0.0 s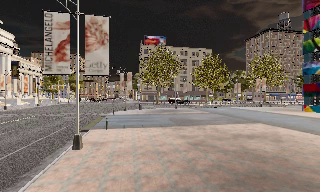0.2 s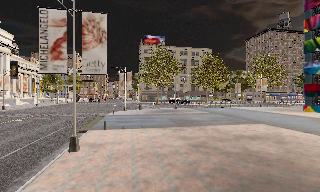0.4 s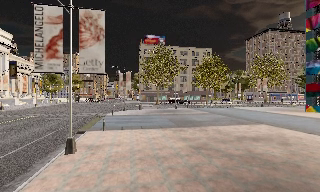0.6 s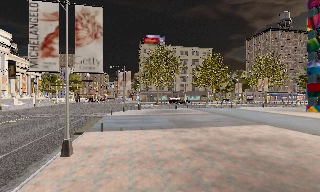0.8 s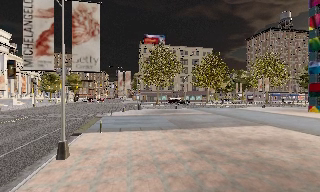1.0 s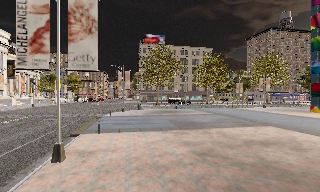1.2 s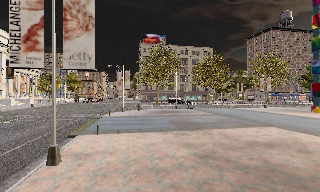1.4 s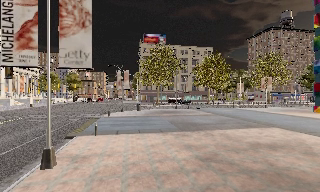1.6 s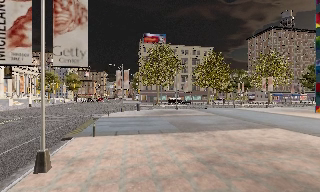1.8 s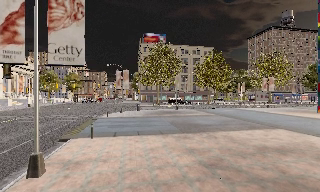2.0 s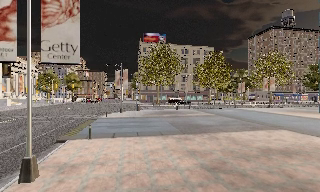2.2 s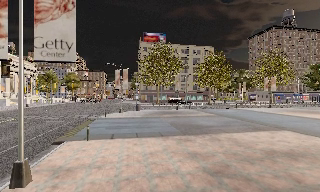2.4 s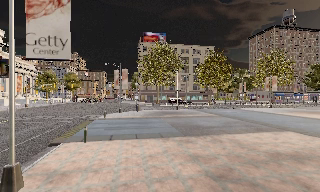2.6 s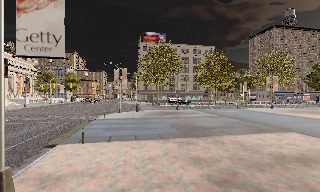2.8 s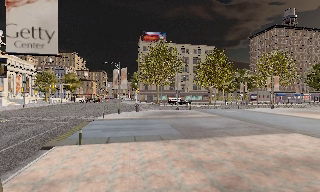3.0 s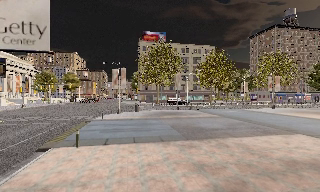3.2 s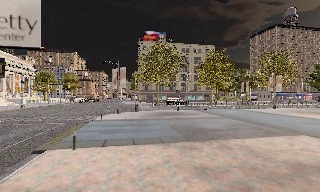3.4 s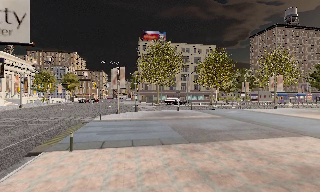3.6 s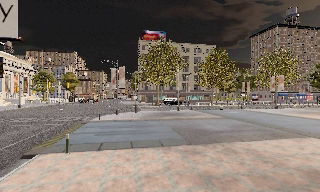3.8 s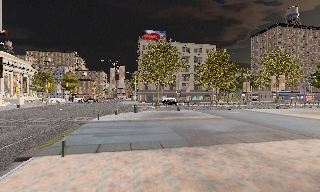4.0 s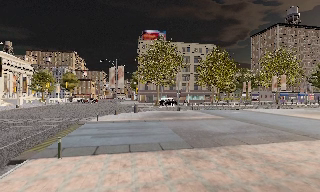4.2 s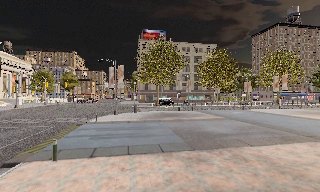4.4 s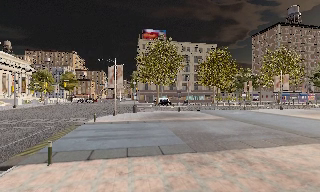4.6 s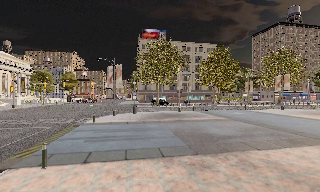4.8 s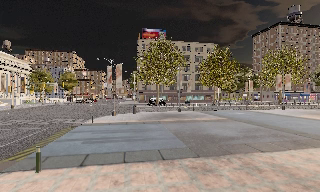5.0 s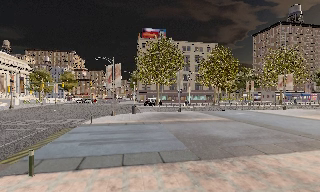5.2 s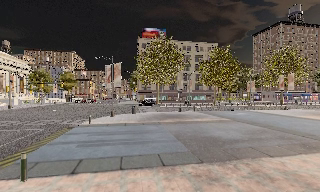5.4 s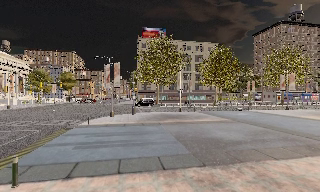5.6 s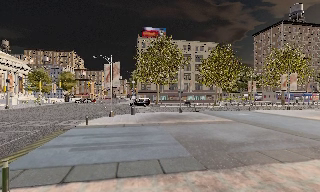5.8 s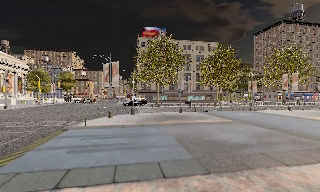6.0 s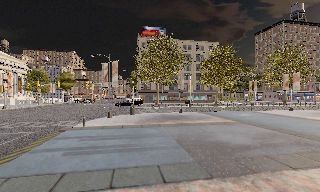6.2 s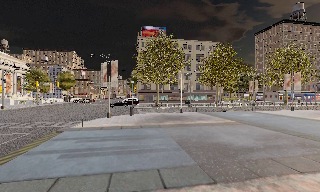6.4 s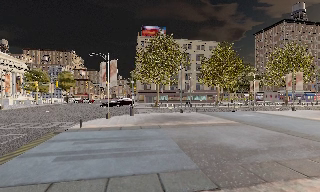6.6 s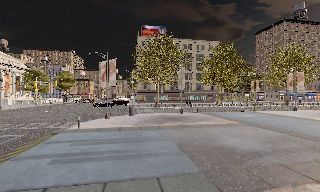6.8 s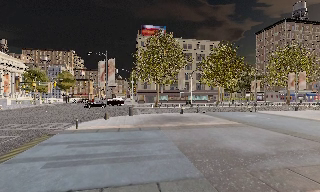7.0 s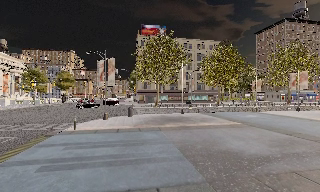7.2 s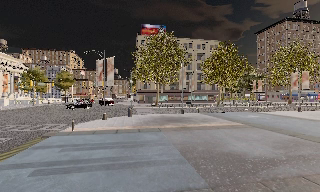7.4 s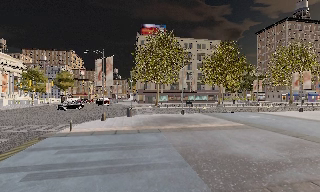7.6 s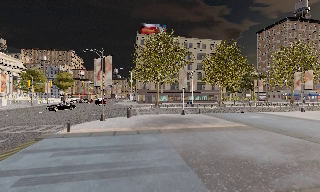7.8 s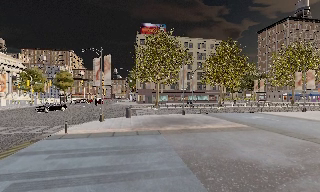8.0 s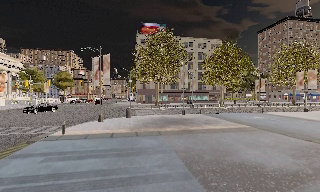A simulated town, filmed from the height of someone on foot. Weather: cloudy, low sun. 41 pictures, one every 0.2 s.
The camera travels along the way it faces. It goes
forward.
0.0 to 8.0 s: The camera travels forward, about 11 m, so what stands in front looms larger.
The film runs forward here.
